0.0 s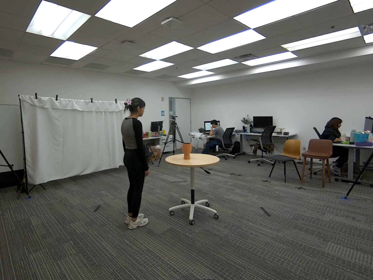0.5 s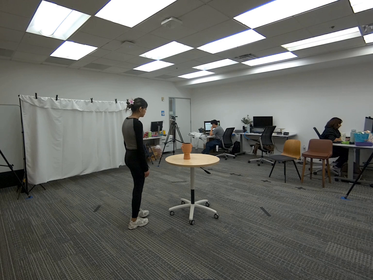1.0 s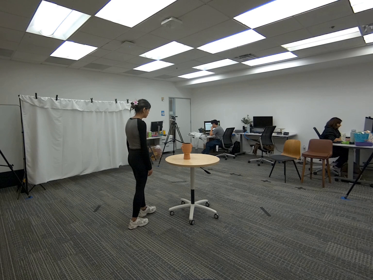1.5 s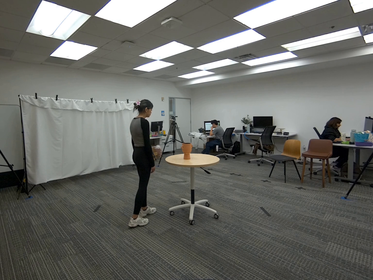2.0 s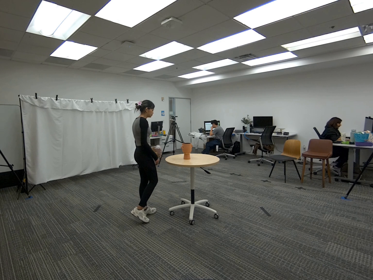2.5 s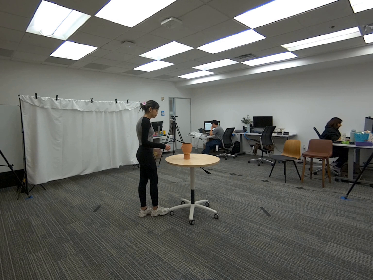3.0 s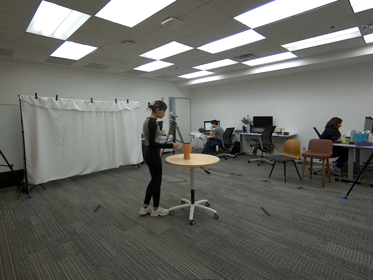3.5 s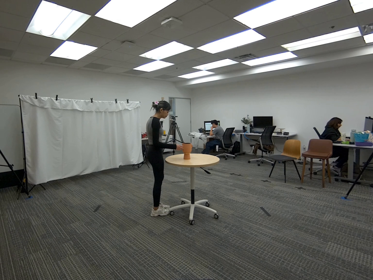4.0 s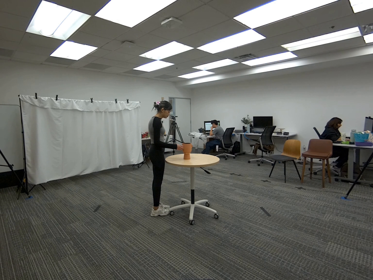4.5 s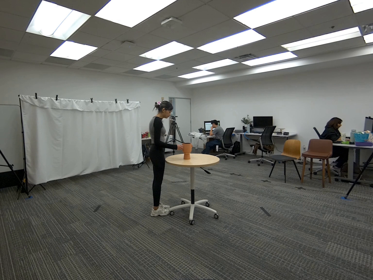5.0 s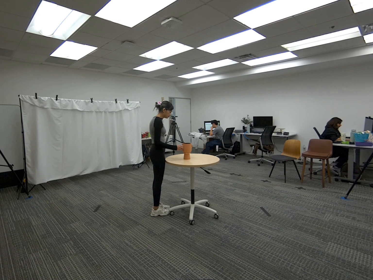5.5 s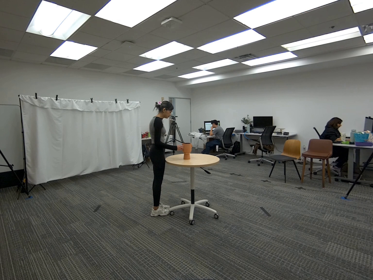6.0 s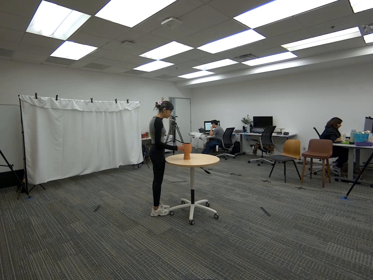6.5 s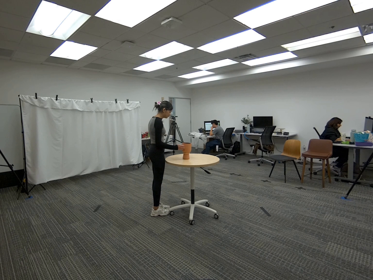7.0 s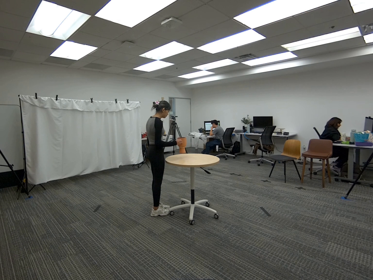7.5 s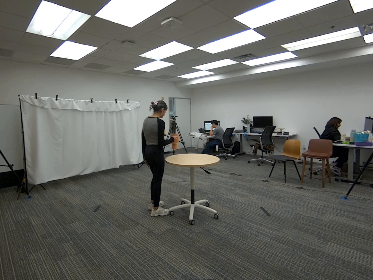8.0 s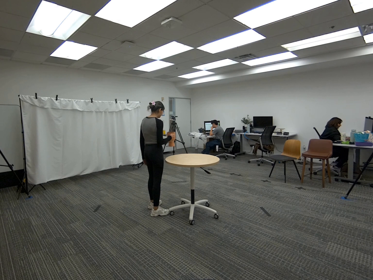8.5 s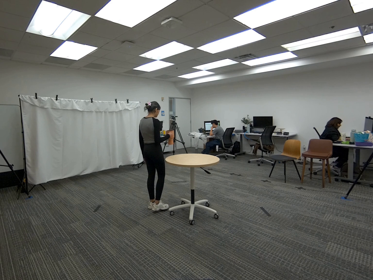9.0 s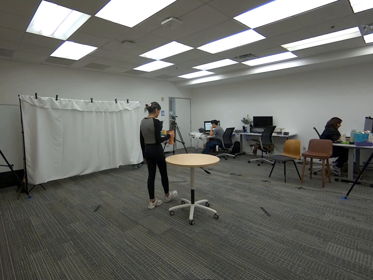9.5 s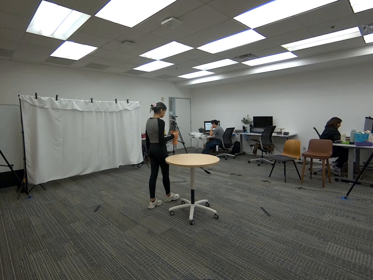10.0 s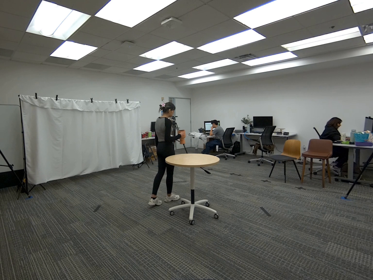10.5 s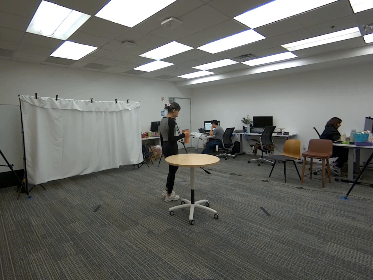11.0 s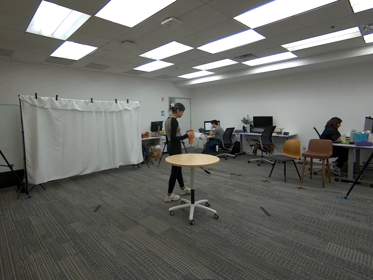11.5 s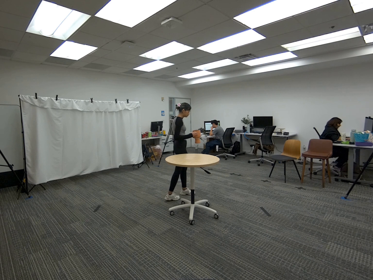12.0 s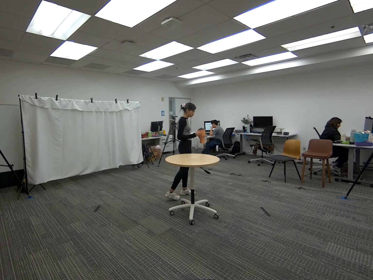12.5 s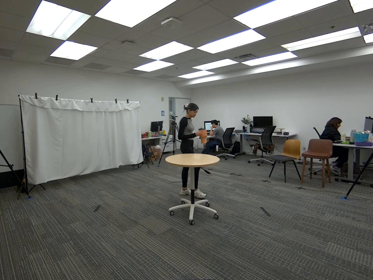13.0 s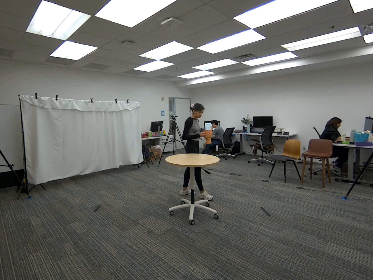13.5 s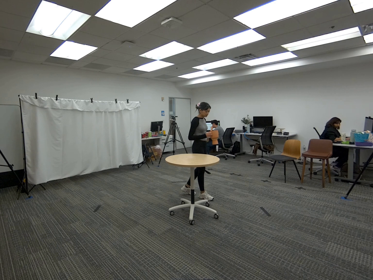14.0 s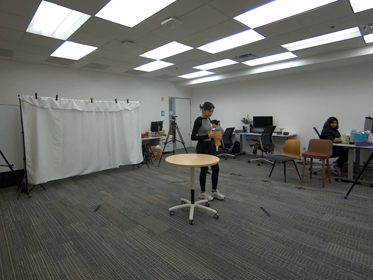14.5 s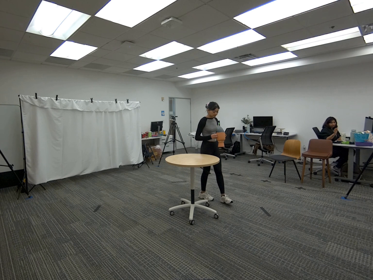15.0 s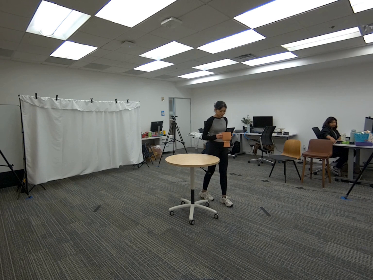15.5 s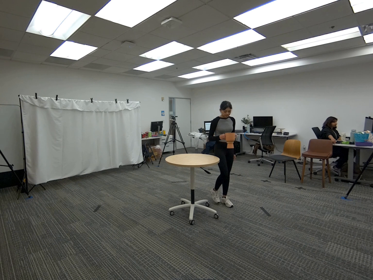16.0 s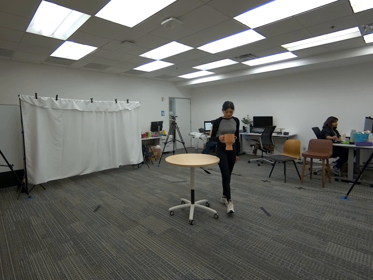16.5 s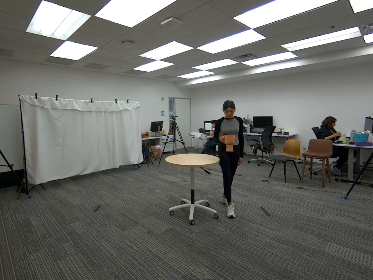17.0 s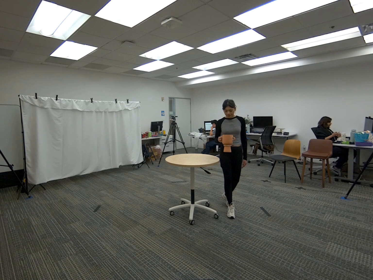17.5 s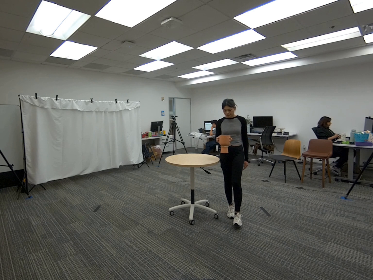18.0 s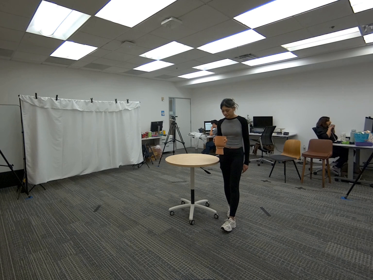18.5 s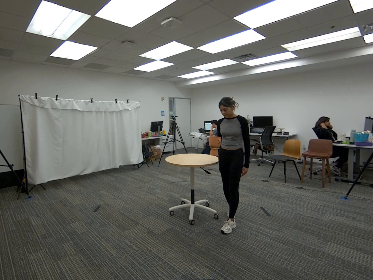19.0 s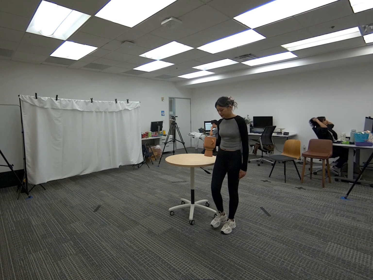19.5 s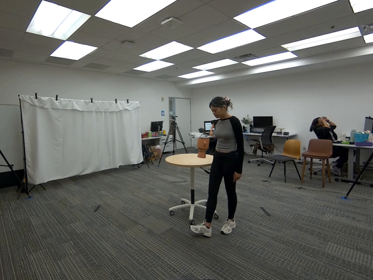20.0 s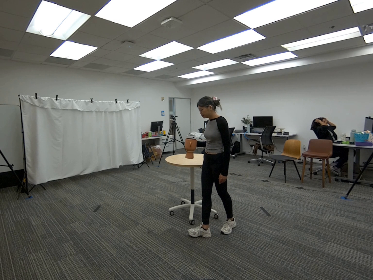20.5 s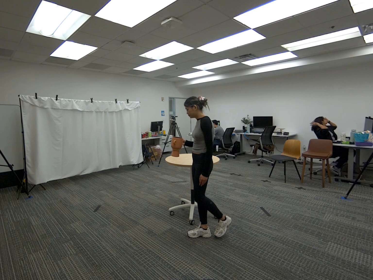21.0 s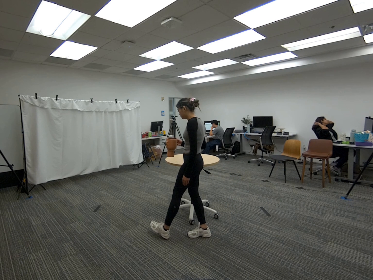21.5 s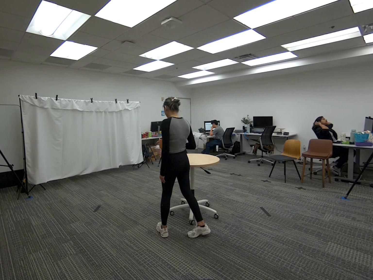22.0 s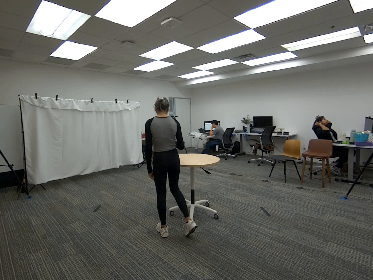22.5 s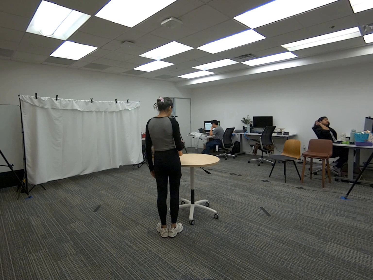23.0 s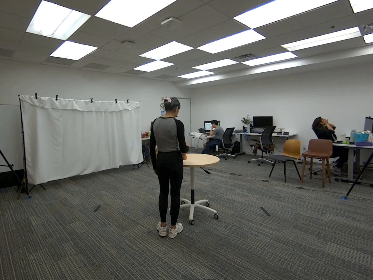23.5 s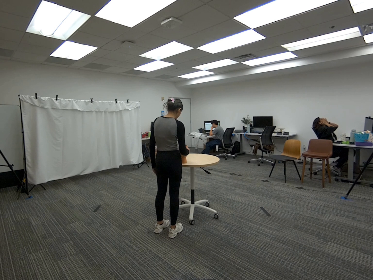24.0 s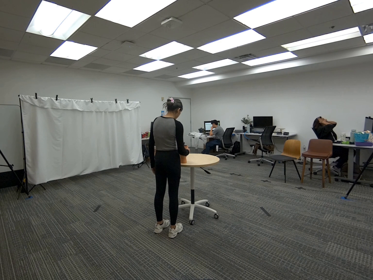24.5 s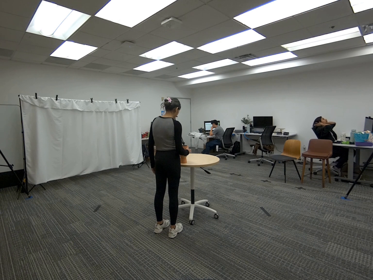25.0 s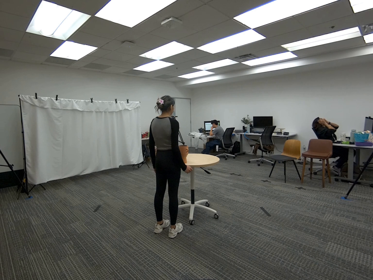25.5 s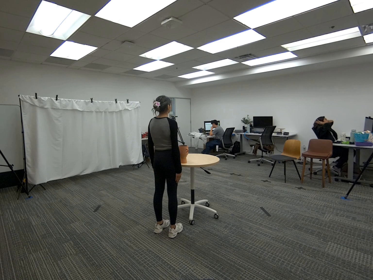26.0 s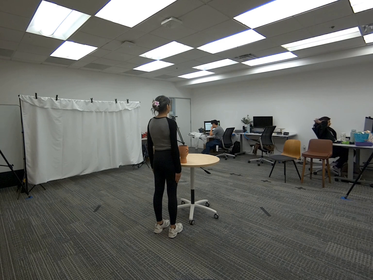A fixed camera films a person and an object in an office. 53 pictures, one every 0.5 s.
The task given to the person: Walk over to the ceramic vase on the round table and pick up the ceramic vase using your right hand from one of the handles and walk within the bounding area holding the ceramic vase infront of you. Place on the round table when complete.
